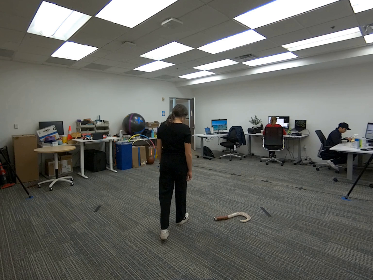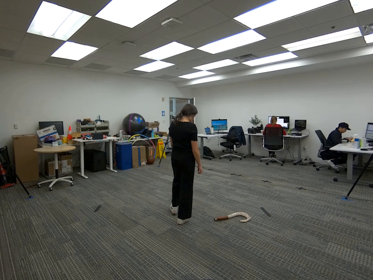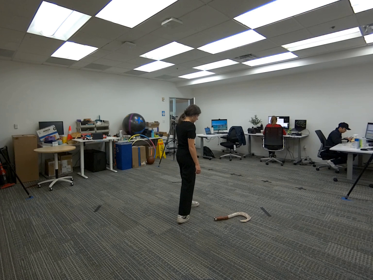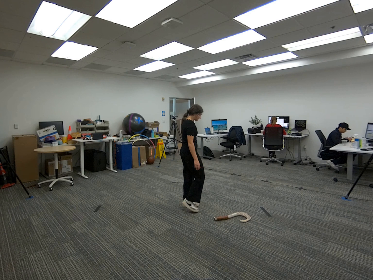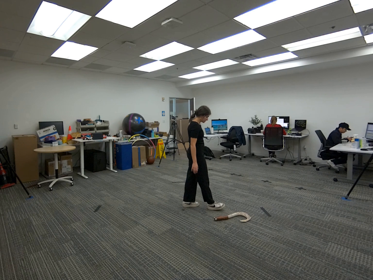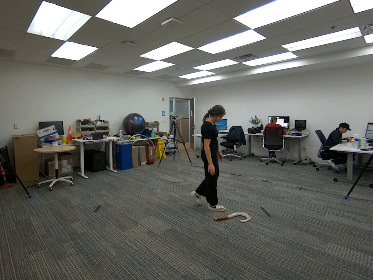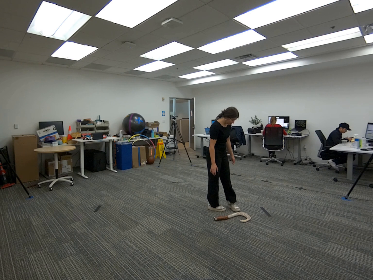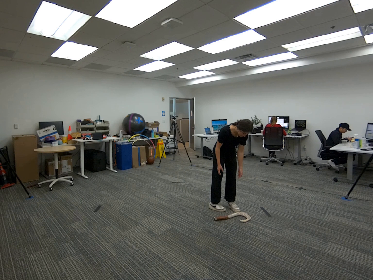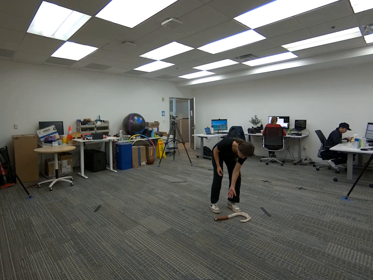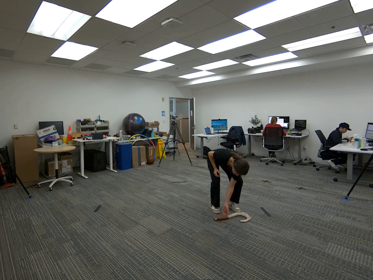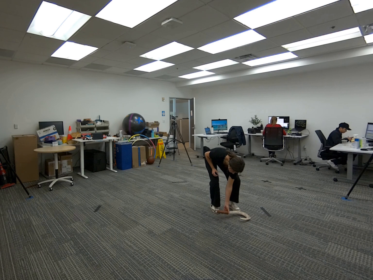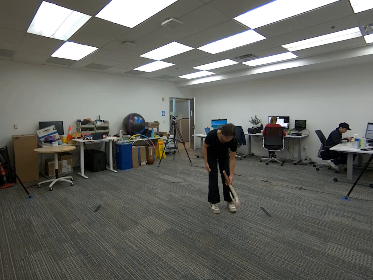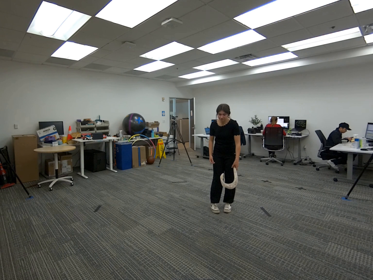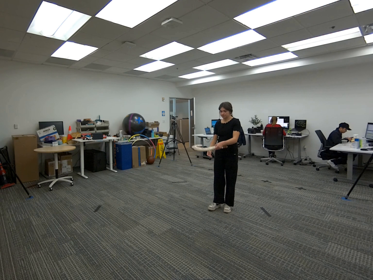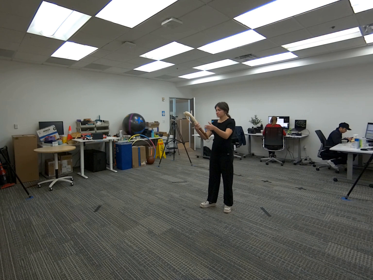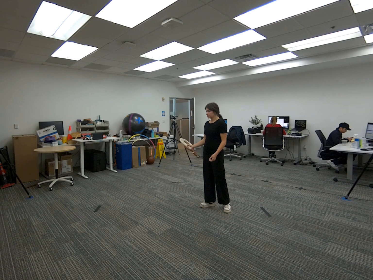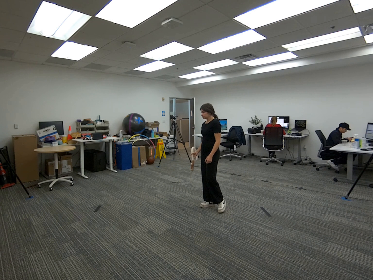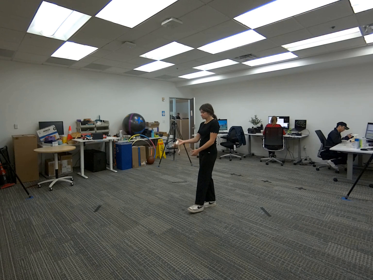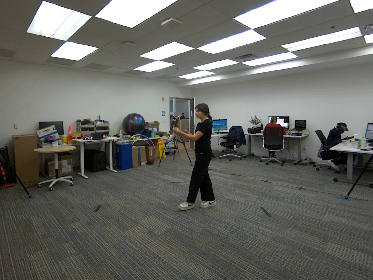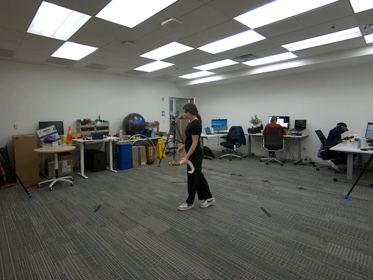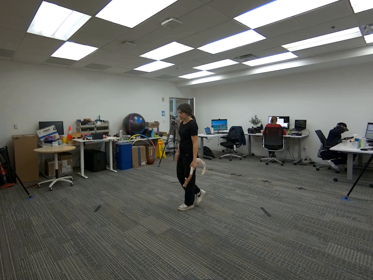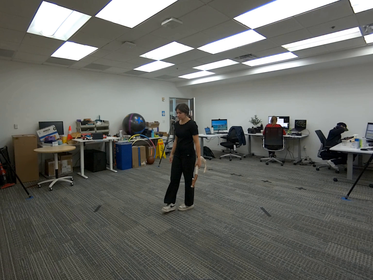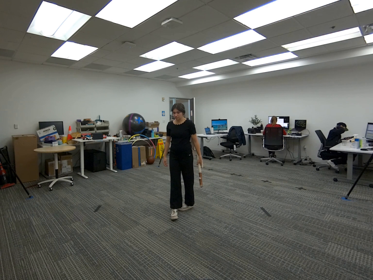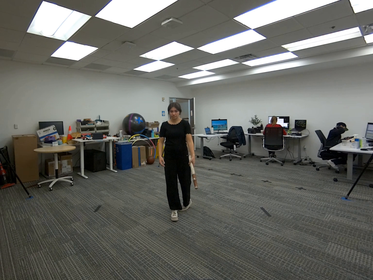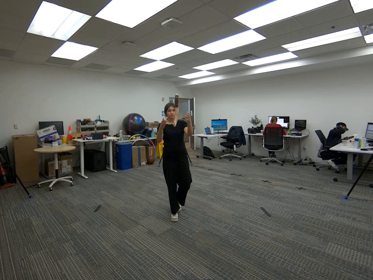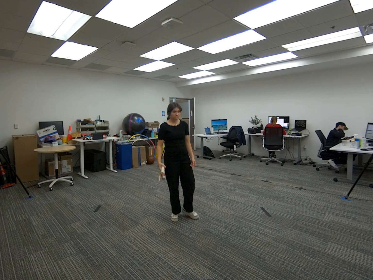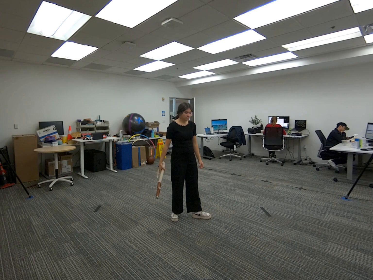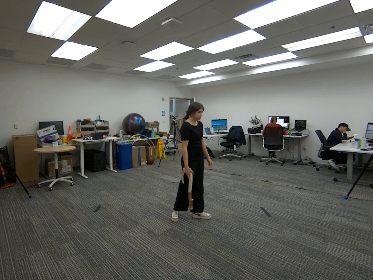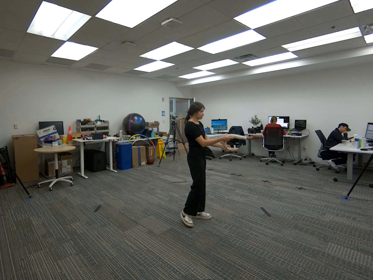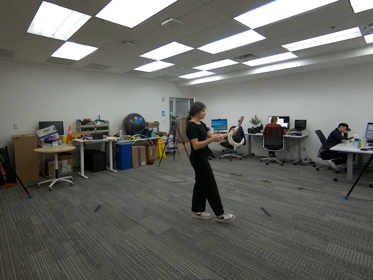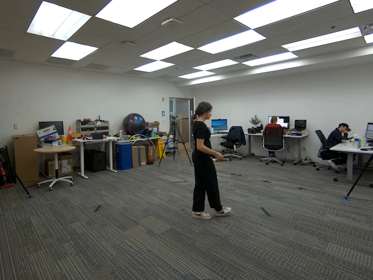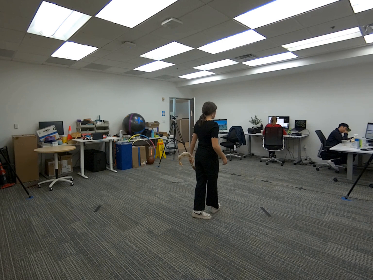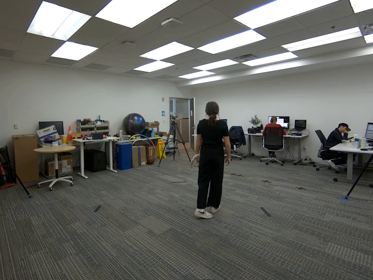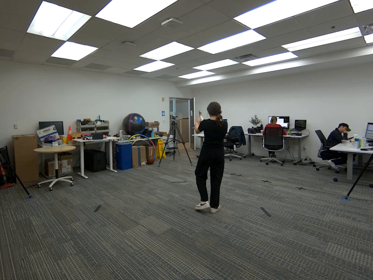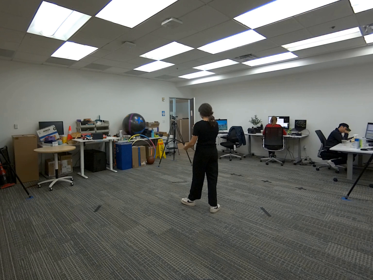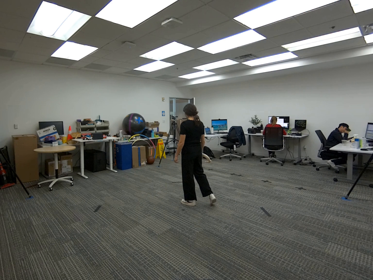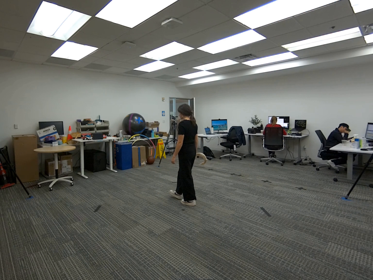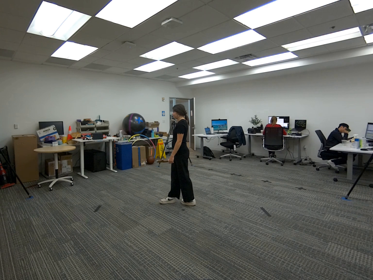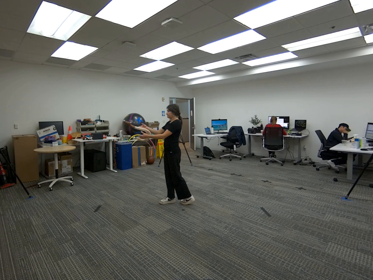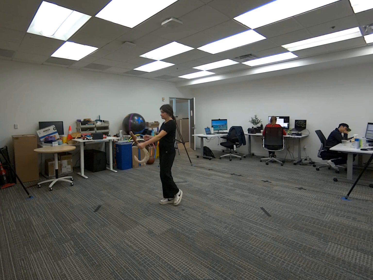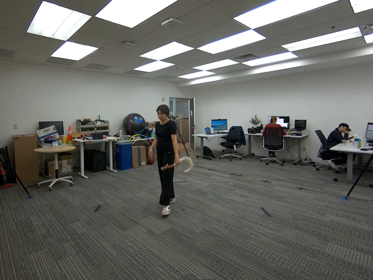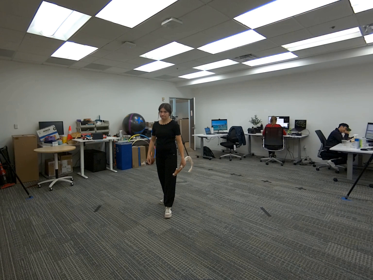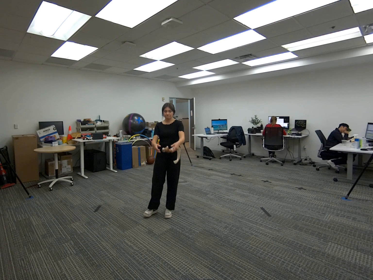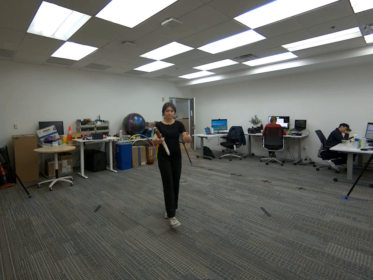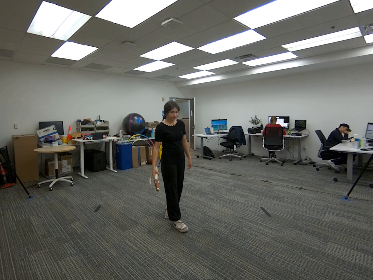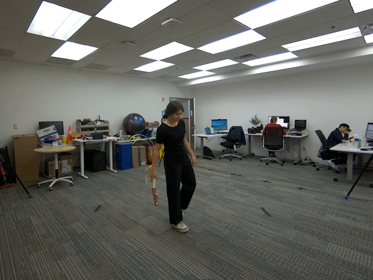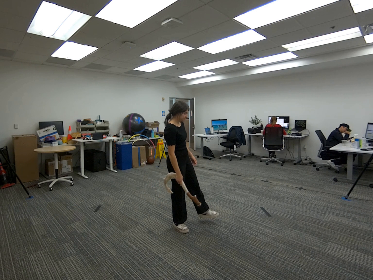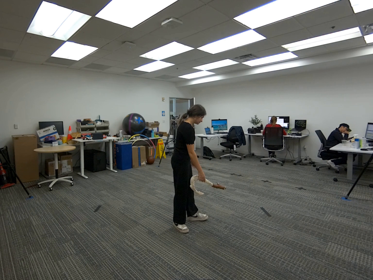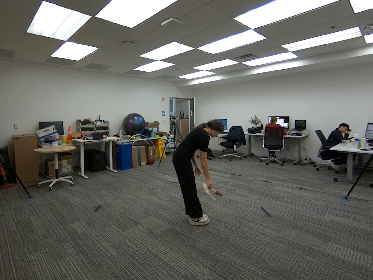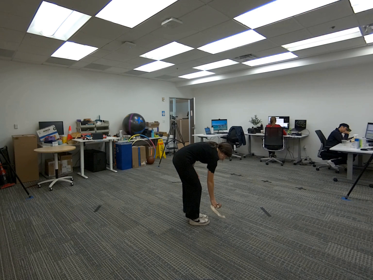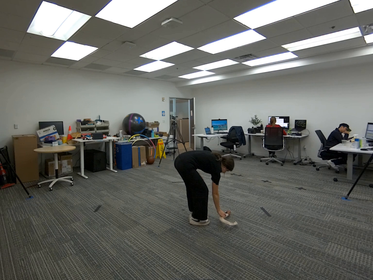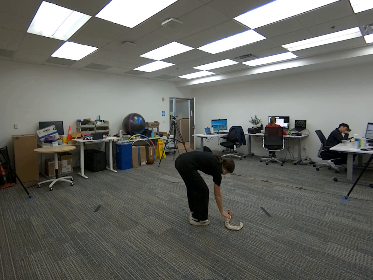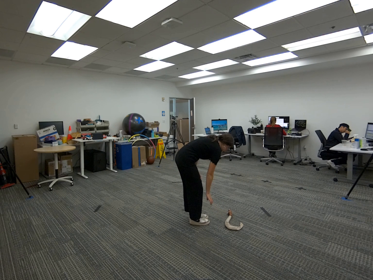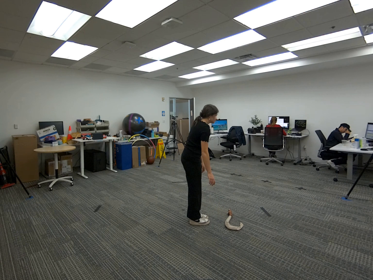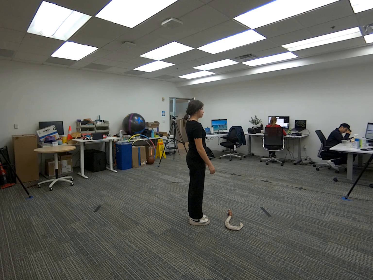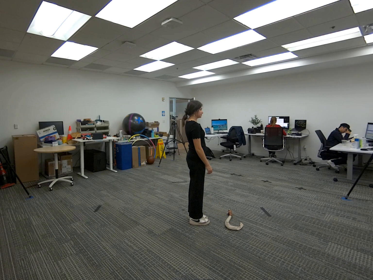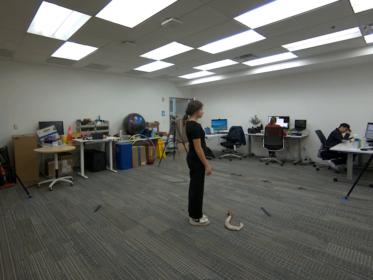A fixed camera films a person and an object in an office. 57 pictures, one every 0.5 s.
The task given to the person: Walk over to the Big Fish Hook on the ground and using your left hand pick up the Big Fish Hook and toss it over to your right hand. Toss the Big Fish Hook back and forth and then place on the ground when complete.
